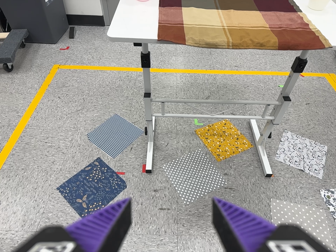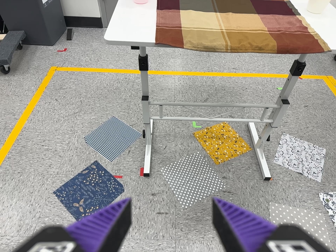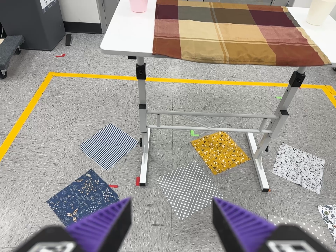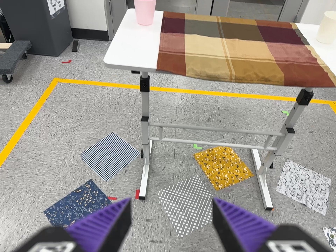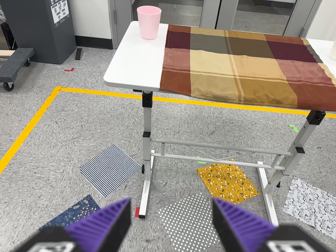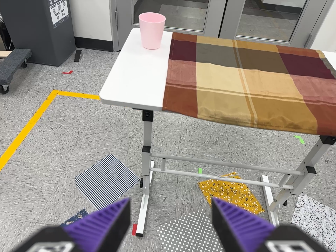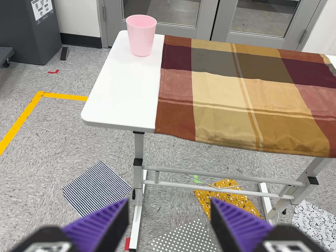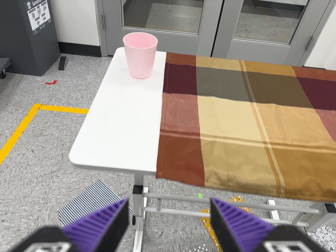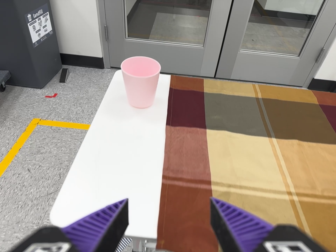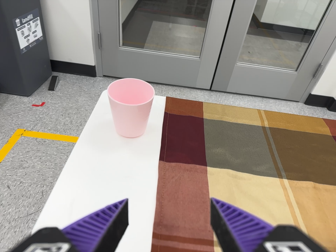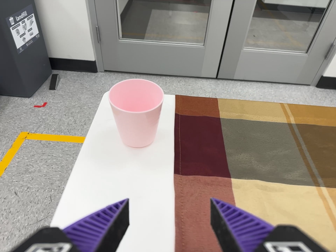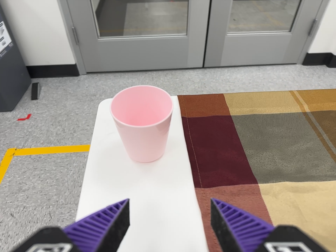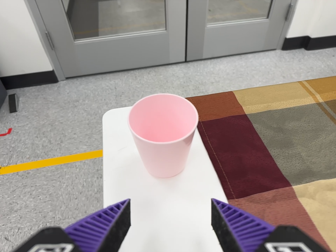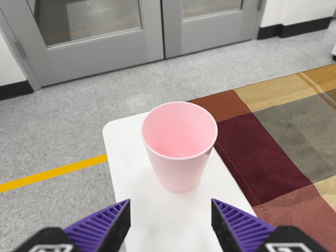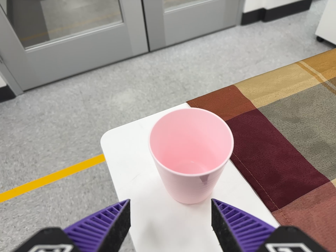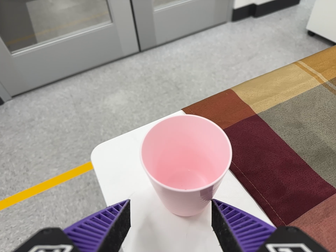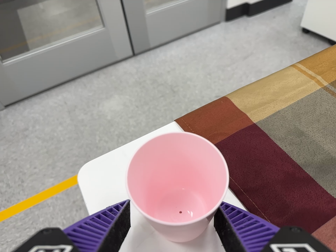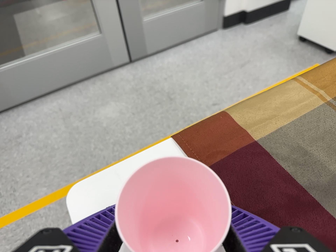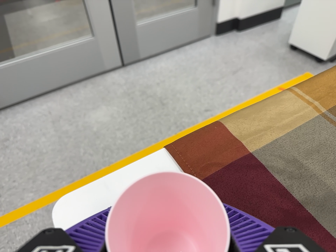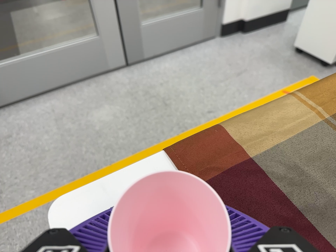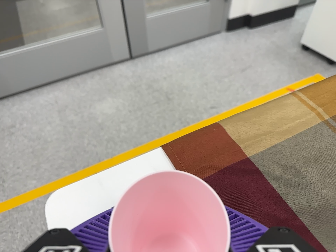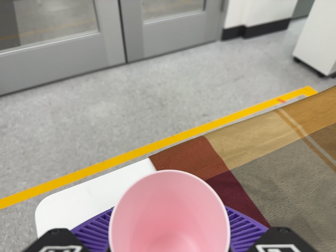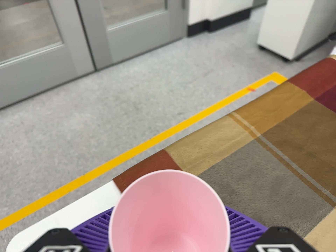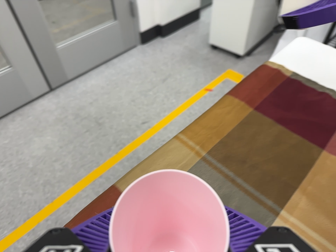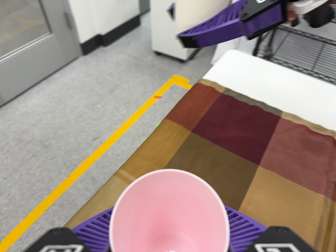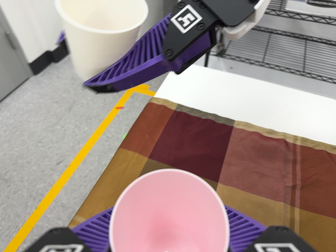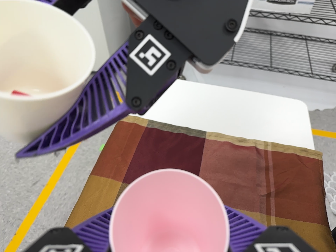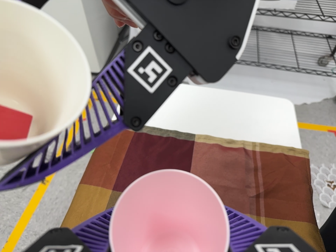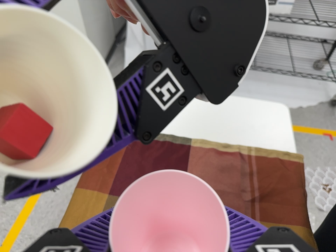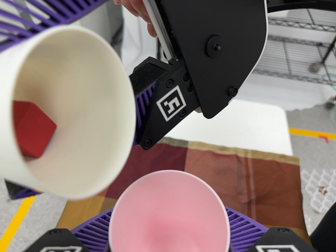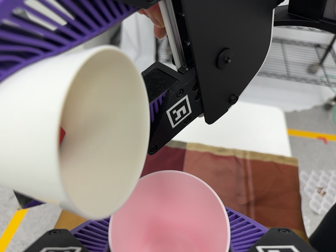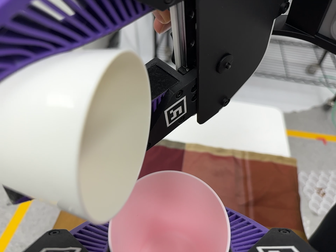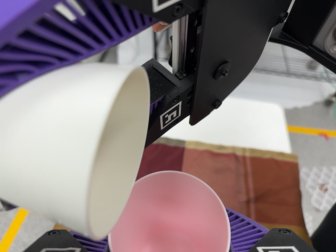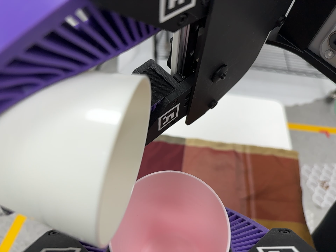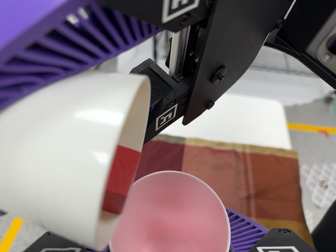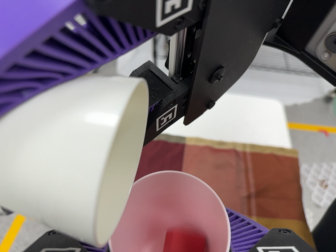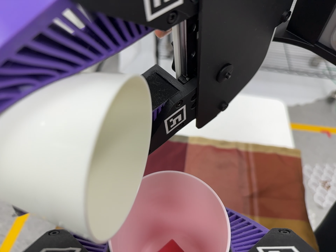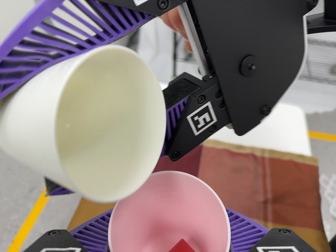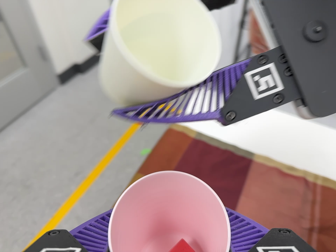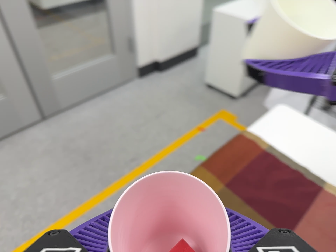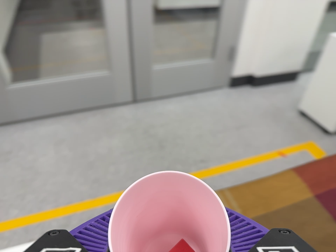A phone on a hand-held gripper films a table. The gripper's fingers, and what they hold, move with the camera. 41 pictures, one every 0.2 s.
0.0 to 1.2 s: The camera travels forward and toward the top of its view, about 34 cm, so what stands in front looms larger.
1.2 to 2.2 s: The camera travels forward and toward the top of its view, about 40 cm, so what stands in front looms larger. It rolls about its line of sight by about 10 degrees, and the scene rotates counterclockwise.
2.2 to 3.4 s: The camera pans to its right by about 15 degrees. It travels forward, toward the top of its view and to its left, about 20 cm, so what stands in front looms larger. It rolls about its line of sight by about 20 degrees, and the scene rotates counterclockwise.
3.4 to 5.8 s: The camera swings to its right by about 35 degrees, and the scene slides to the left. It travels toward the top of its view and to its right, about 30 cm, so close, fixed things drift downward. It rolls about its line of sight by about 35 degrees, and the scene rotates counterclockwise.
5.8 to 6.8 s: The camera keeps its place and its aim.
6.8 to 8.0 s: The camera pans to its left by about 40 degrees. It travels toward the bottom of its view and to its left, about 16 cm. Its aim tips toward the top of its view by about 10 degrees. It rolls about its line of sight by about 45 degrees, and the scene rotates clockwise.
The film runs forward here.
